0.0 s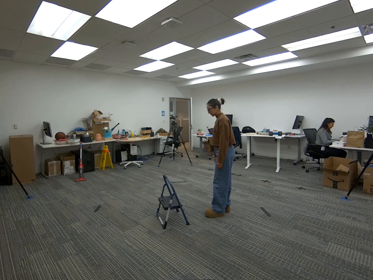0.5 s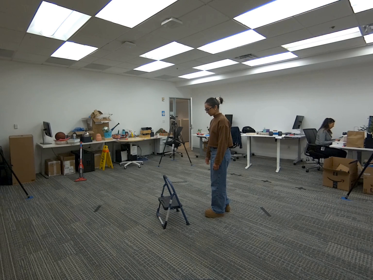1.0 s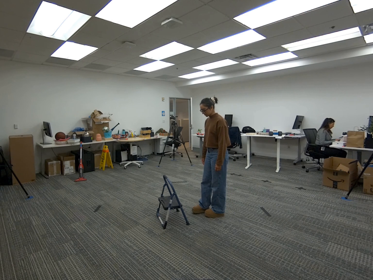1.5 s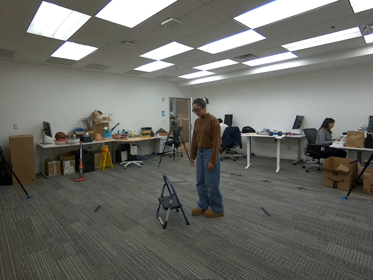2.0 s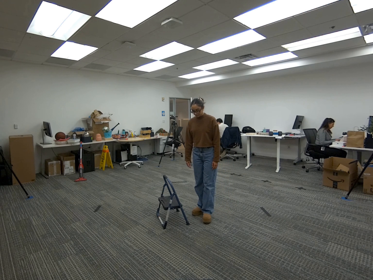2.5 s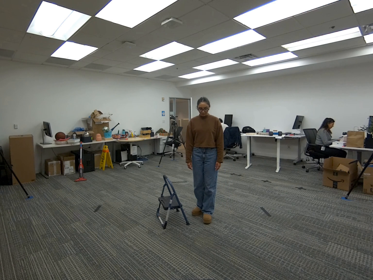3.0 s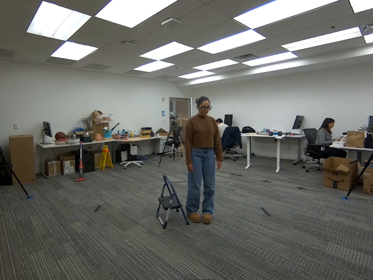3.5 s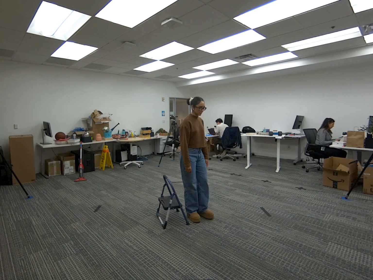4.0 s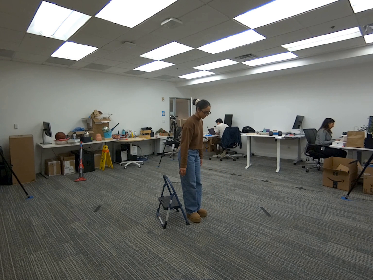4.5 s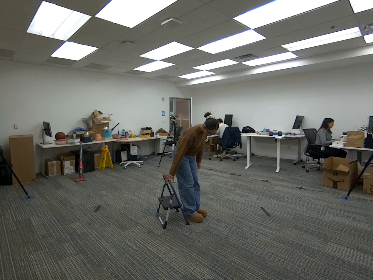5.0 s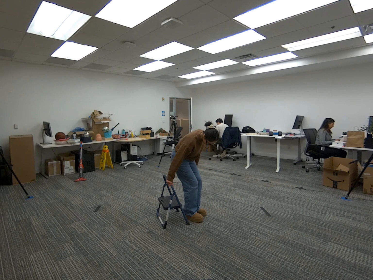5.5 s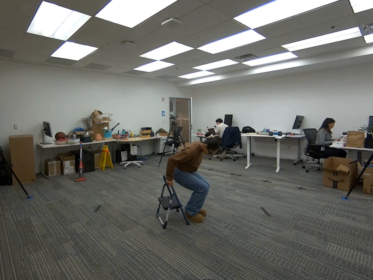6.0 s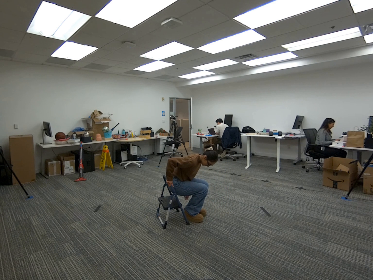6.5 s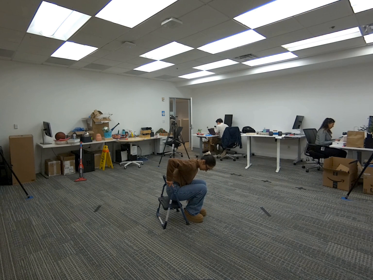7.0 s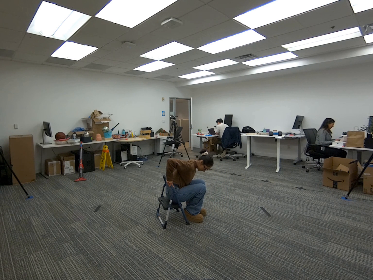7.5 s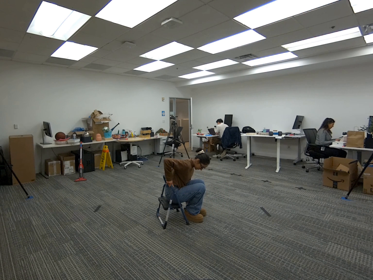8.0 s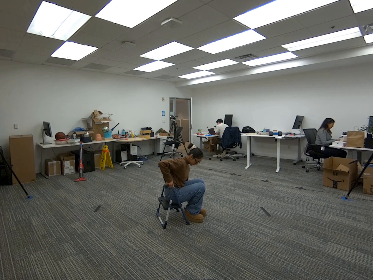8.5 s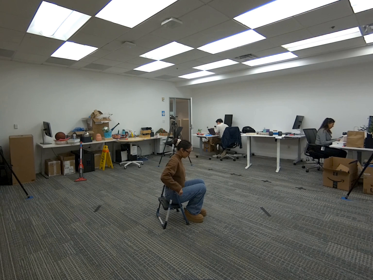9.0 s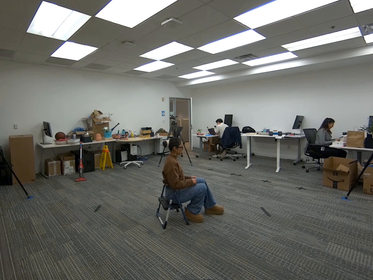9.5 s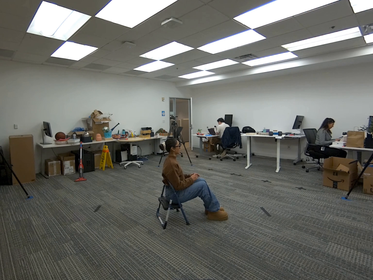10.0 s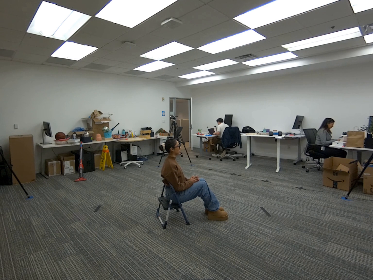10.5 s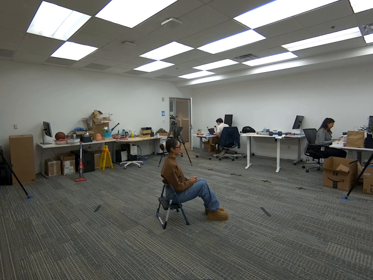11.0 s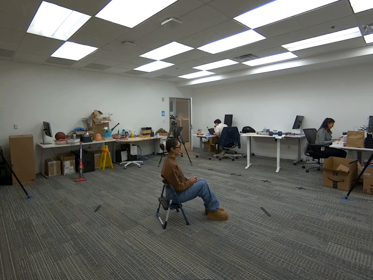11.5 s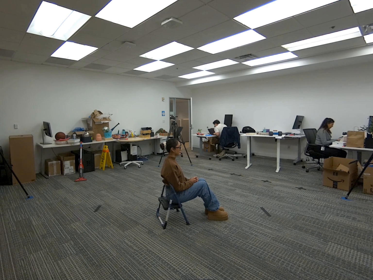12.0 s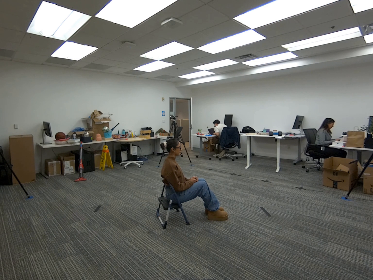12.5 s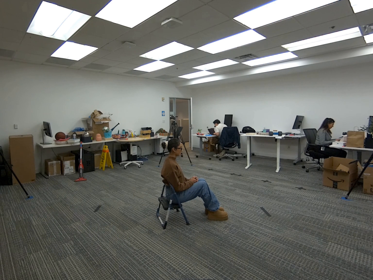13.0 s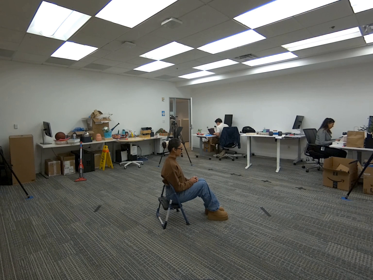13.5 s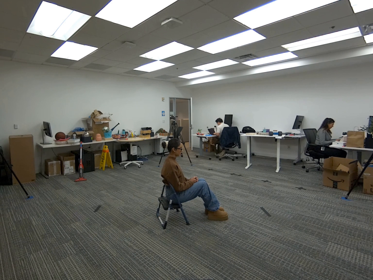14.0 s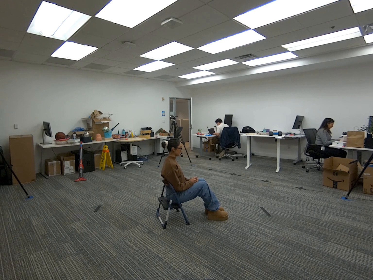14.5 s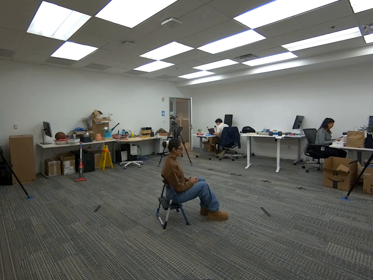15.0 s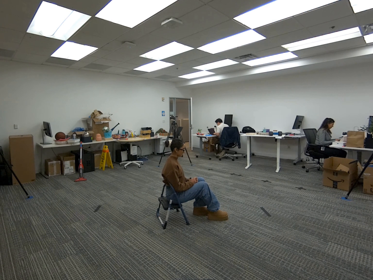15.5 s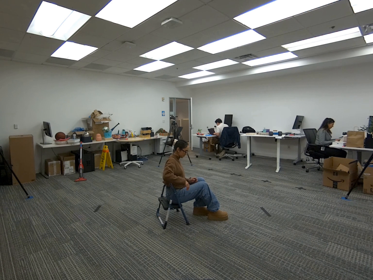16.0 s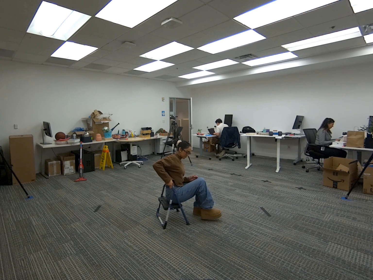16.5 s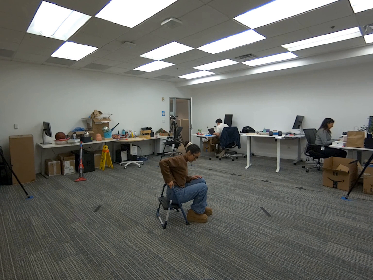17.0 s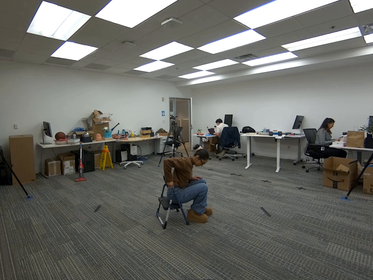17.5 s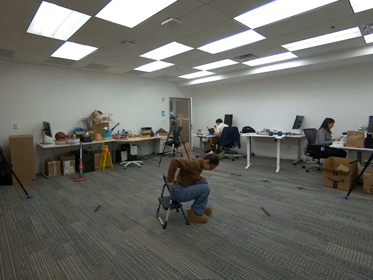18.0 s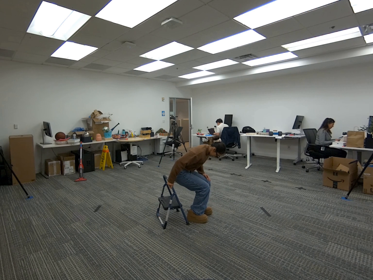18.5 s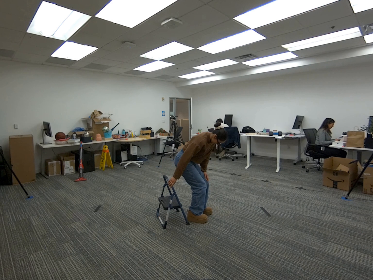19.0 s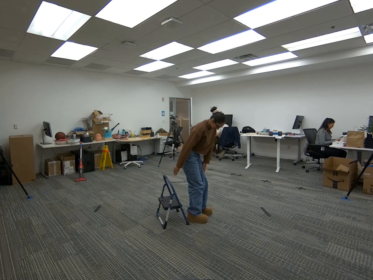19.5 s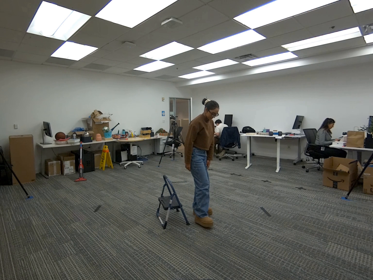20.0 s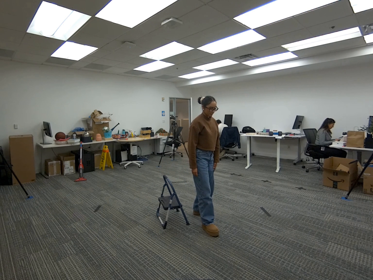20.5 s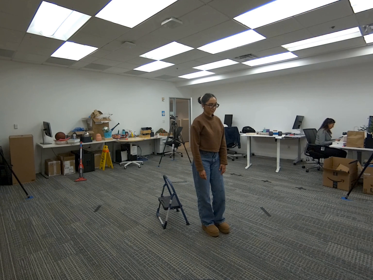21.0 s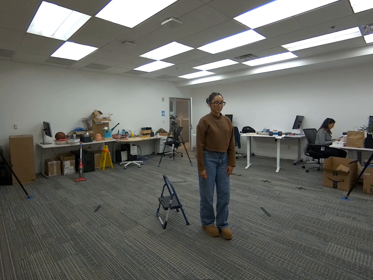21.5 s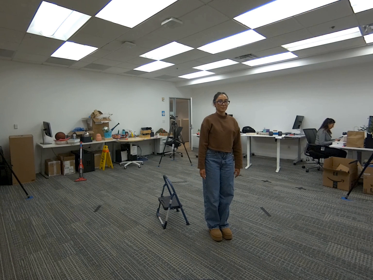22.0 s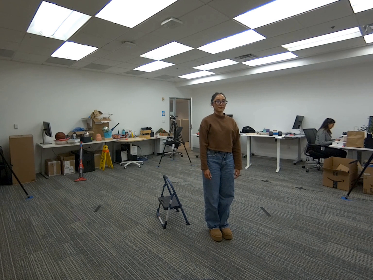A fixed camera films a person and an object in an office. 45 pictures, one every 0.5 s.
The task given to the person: Walk over to the step ladder and sit on the step. Stand up.
